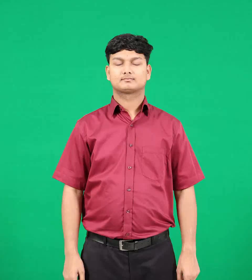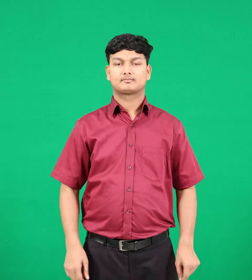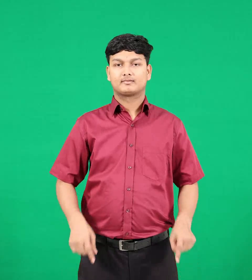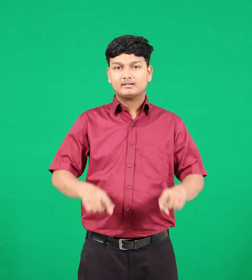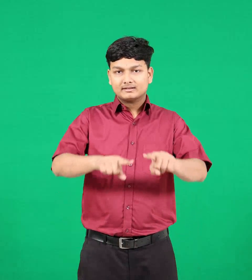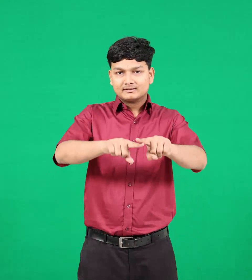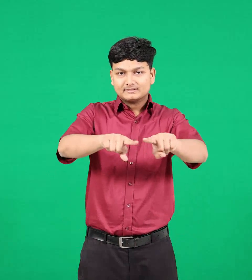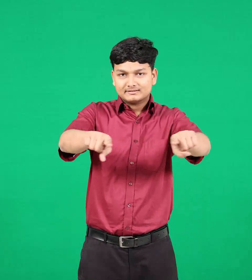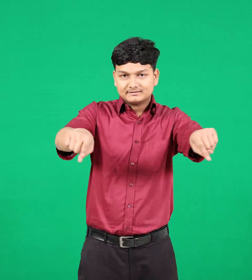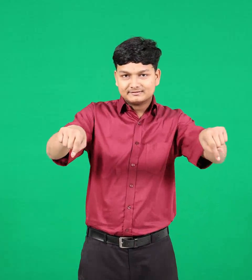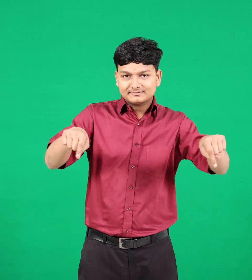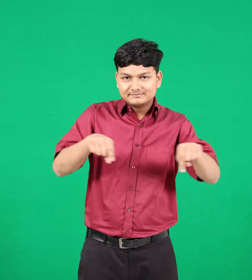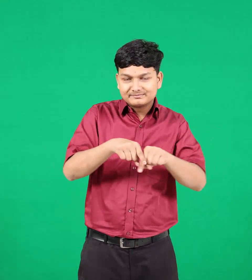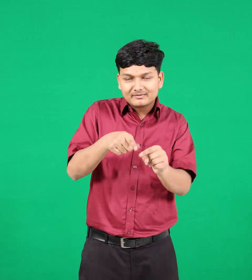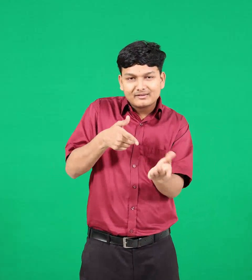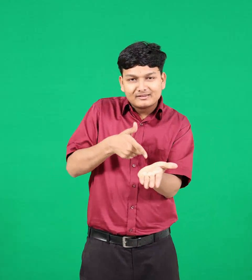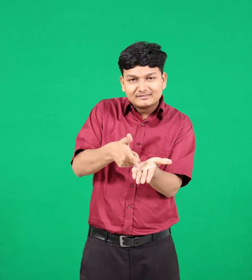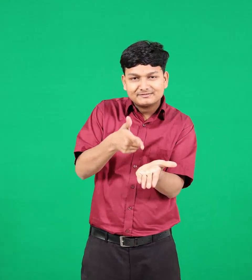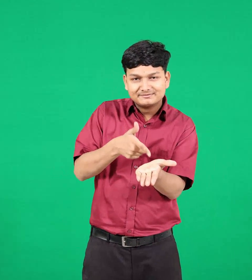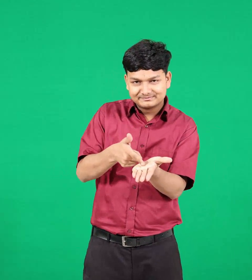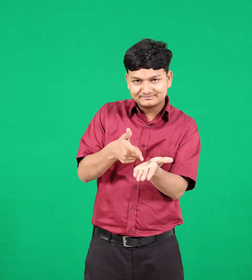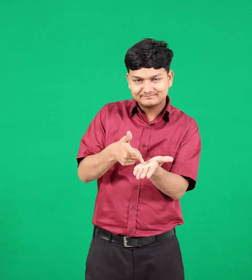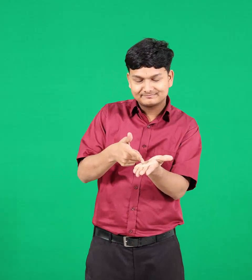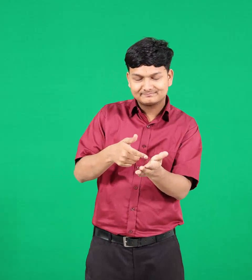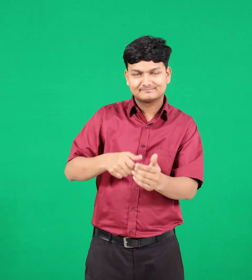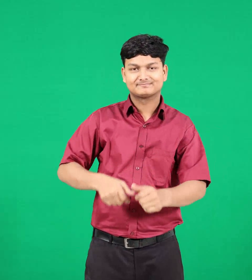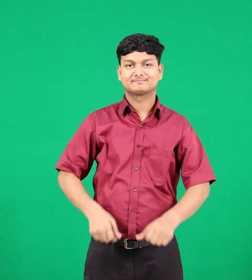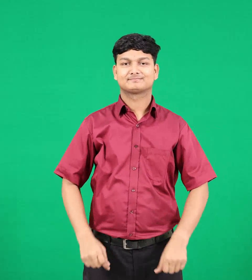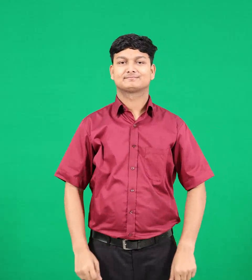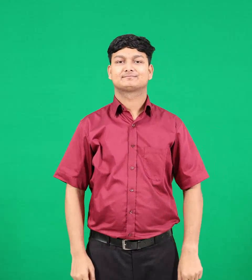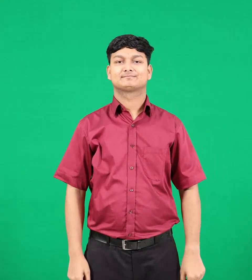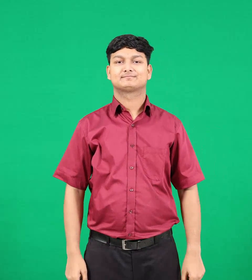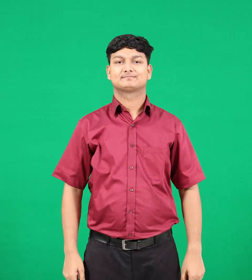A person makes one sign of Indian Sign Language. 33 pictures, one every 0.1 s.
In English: farm
